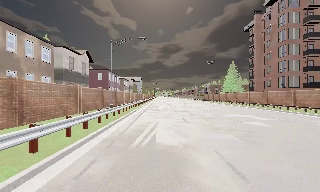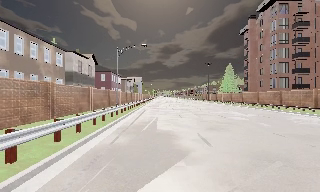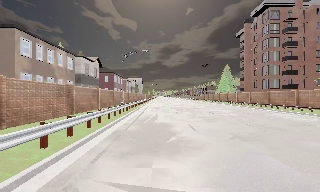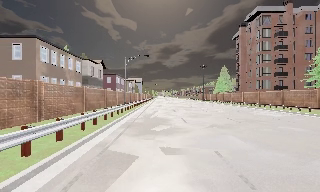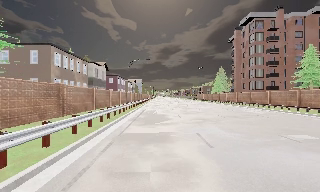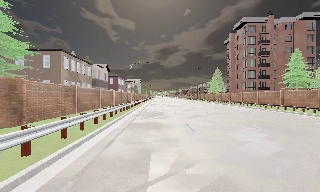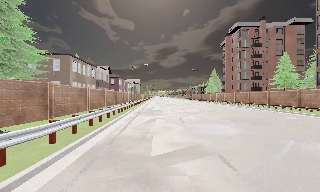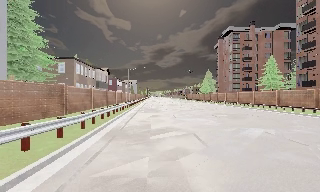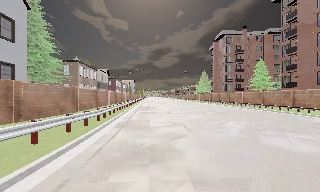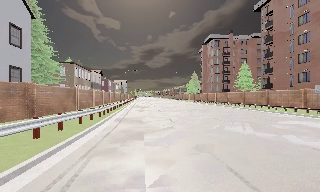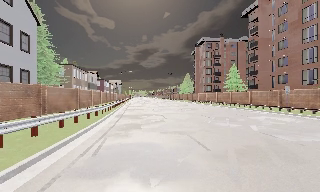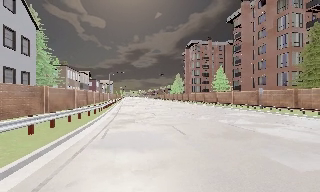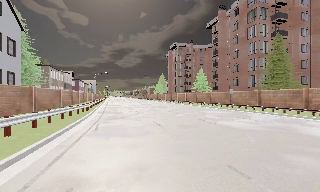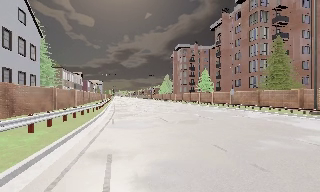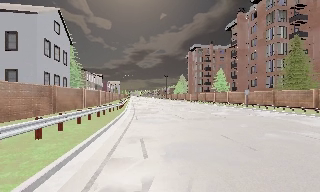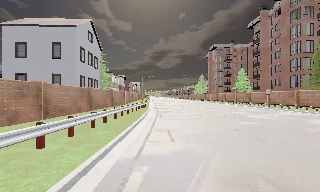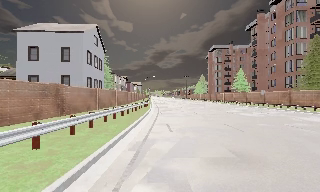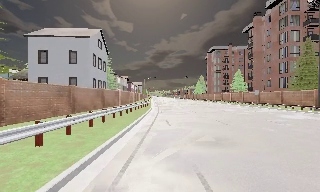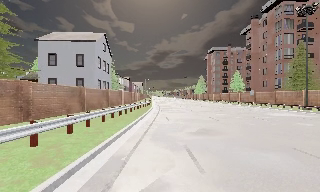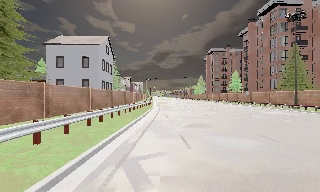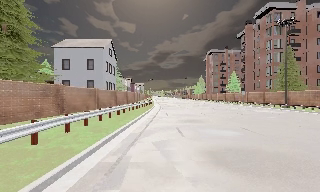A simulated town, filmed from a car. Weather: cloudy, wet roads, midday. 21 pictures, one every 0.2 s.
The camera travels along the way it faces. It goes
backward.
0.0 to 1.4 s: The camera travels backward, about 17 m, so what stands in front gets smaller.
1.4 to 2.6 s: The scene slides to the left, as the camera pans about 15 degrees to its right. It travels backward, about 12 m, so what stands in front gets smaller.
2.6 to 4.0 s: The scene slides to the right, as the camera pans about 15 degrees to its left. It travels backward, about 11 m, so what stands in front gets smaller.
The film runs backward here.
